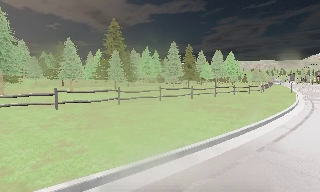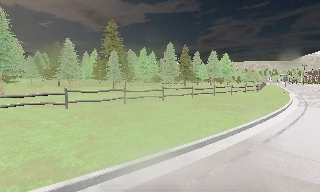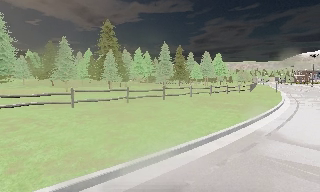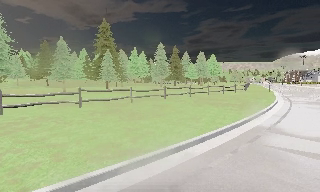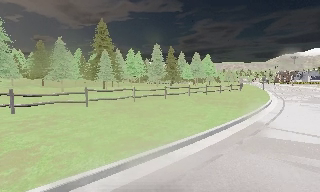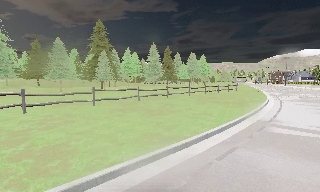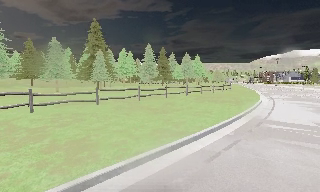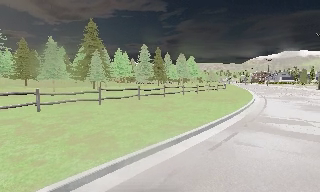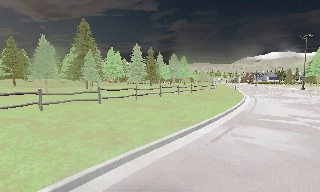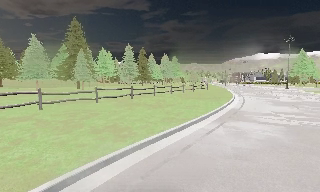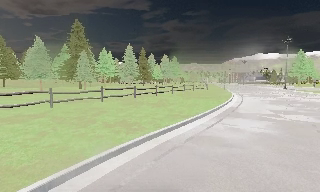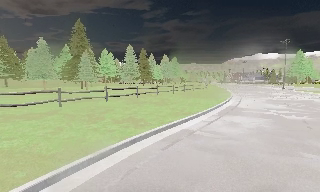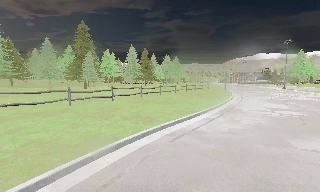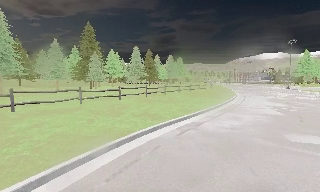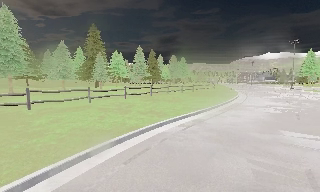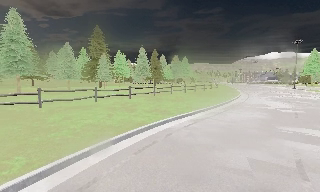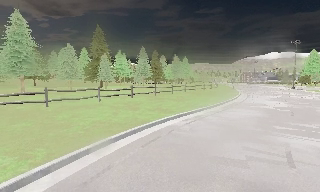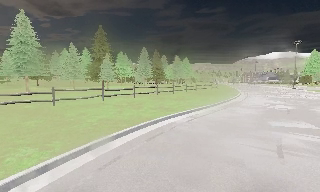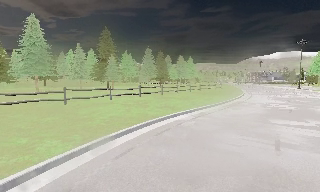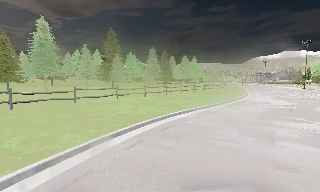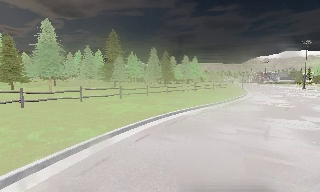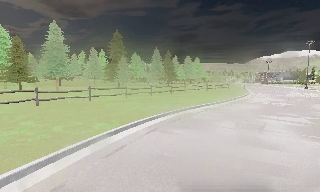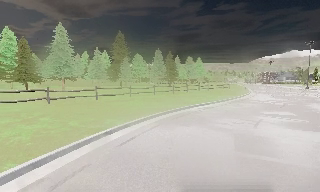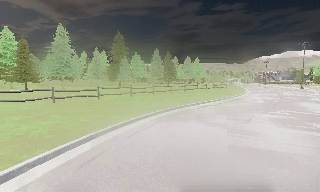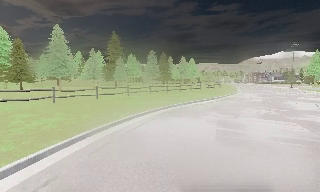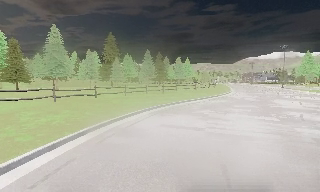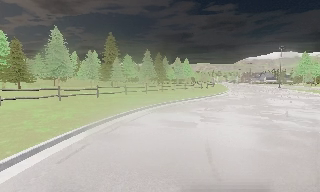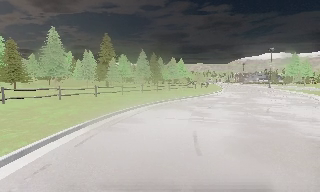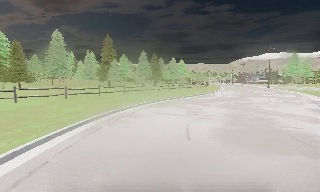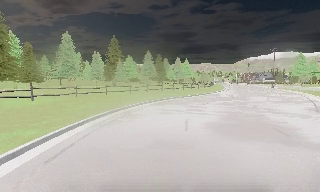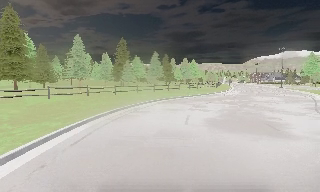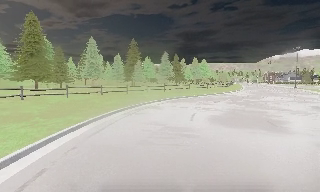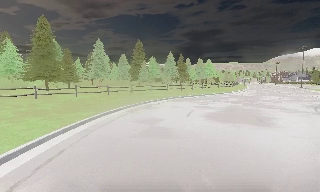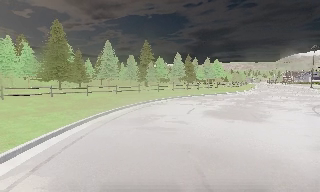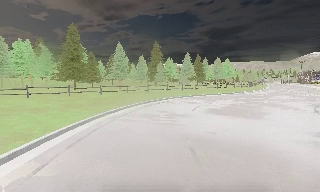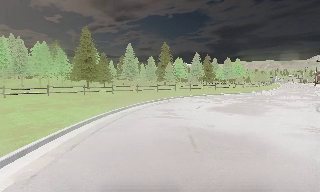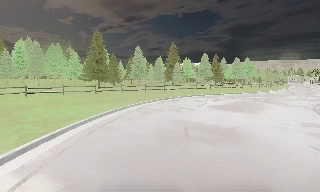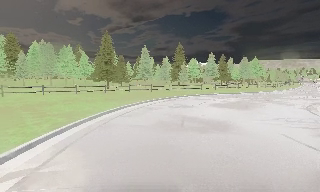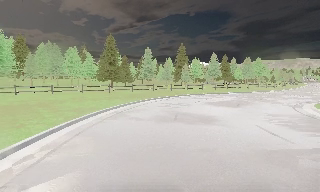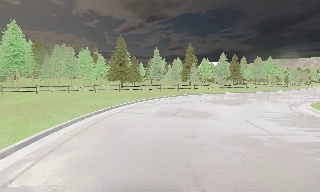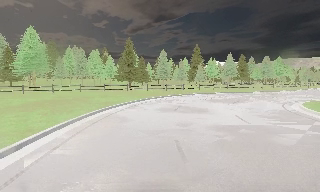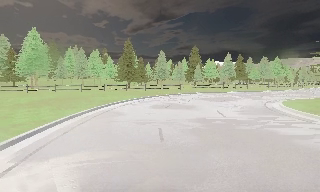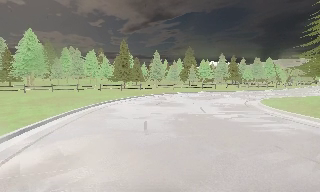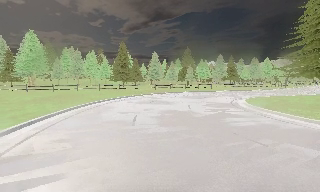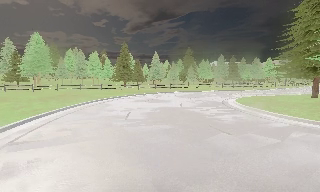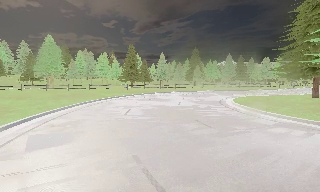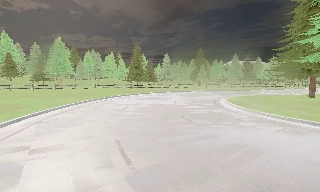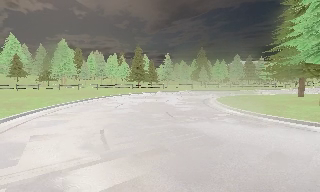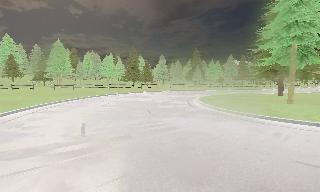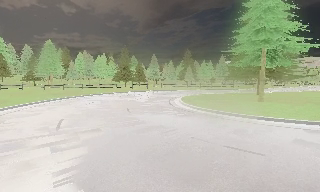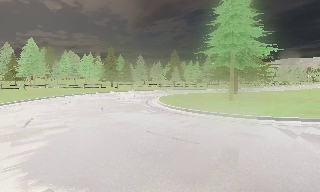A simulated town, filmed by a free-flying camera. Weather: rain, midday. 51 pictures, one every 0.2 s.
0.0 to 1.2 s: The camera pans to its right, which is clockwise from overhead, by about 10 degrees. It travels to its left and backward, about 5 m.
1.2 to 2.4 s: The camera travels backward and to its left, about 4 m, so what stands in front gets smaller.
2.4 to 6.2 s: The scene slides to the right, as the camera pans about 10 degrees to its left. It travels backward, about 14 m, so what stands in front gets smaller. It gains speed.
6.2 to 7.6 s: The camera pans to its left, which is counterclockwise from overhead, by about 20 degrees. It travels backward, about 8 m, so what stands in front gets smaller.
7.6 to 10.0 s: The camera travels backward and to its right, about 16 m, so what stands in front gets smaller.
The film runs forward here.
